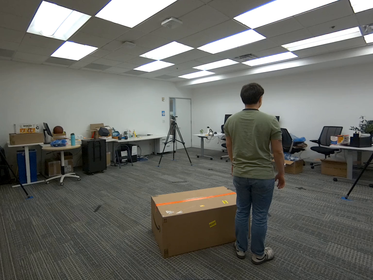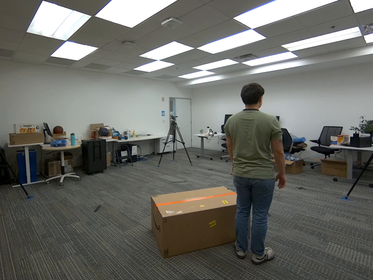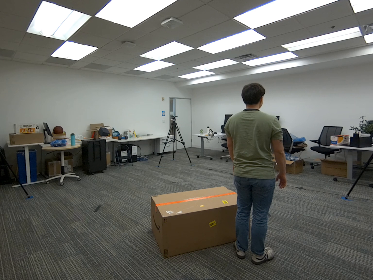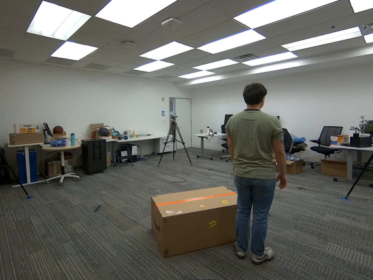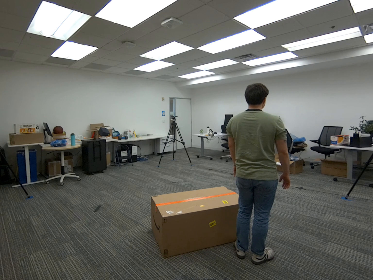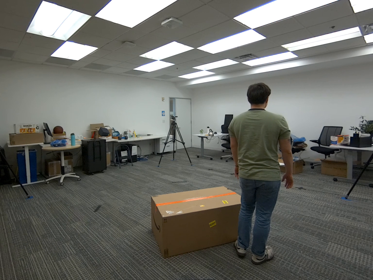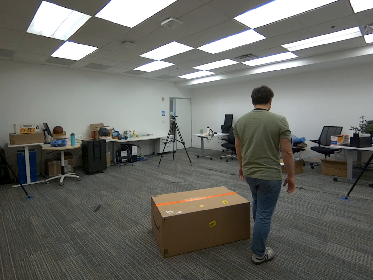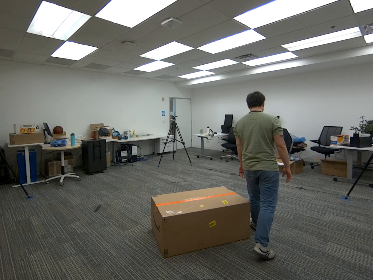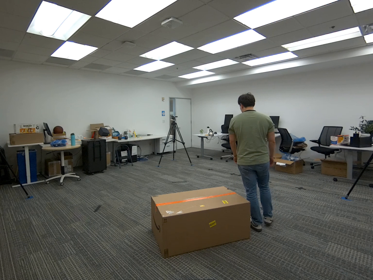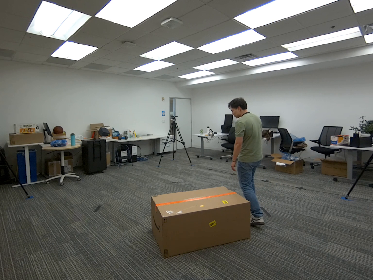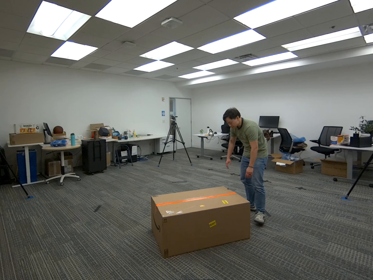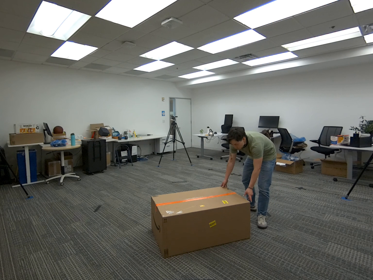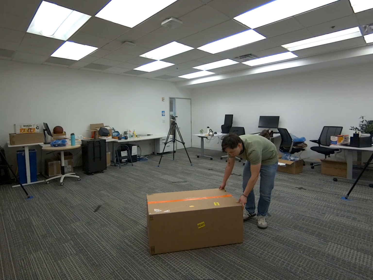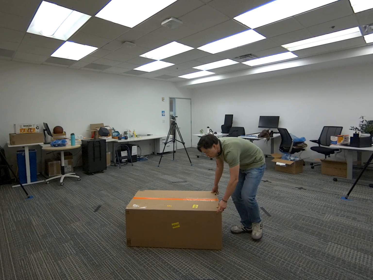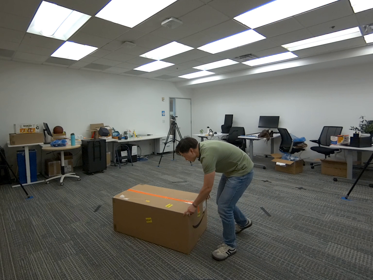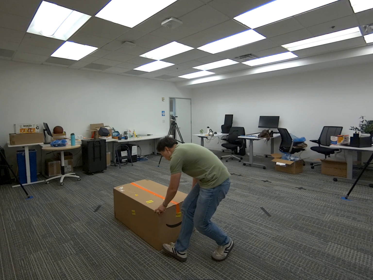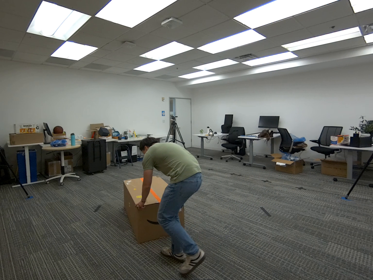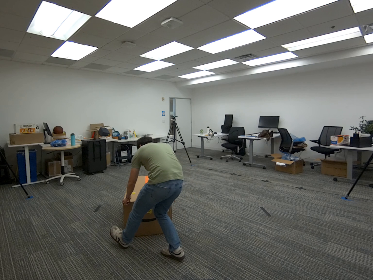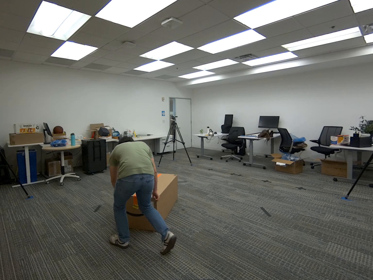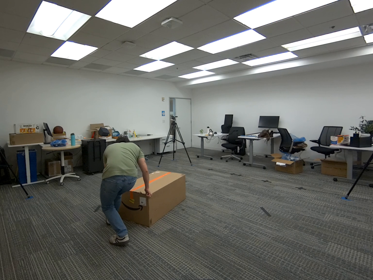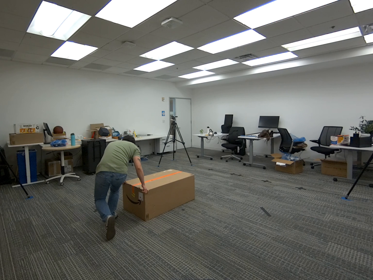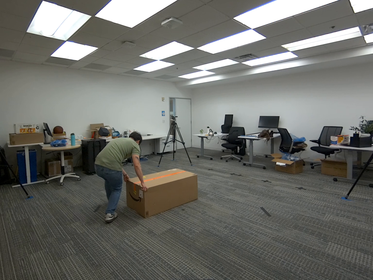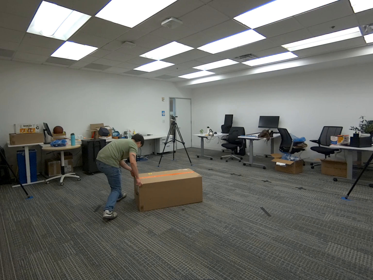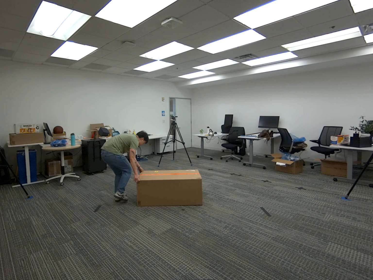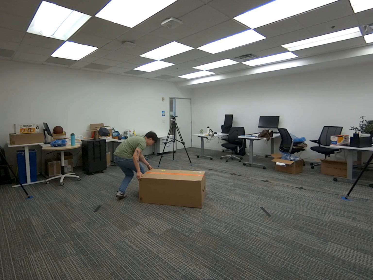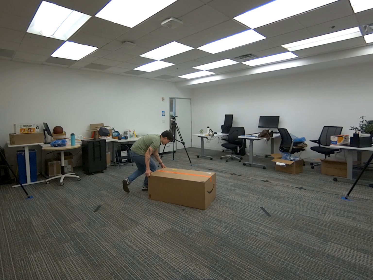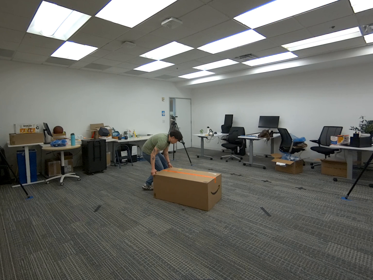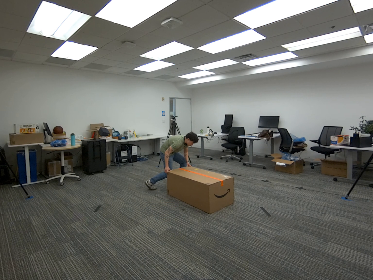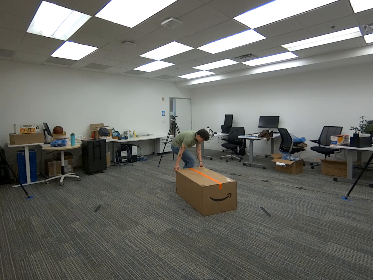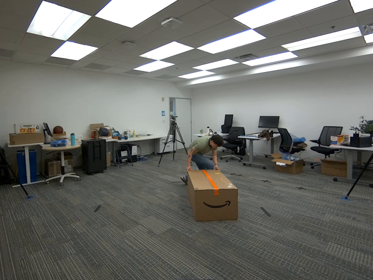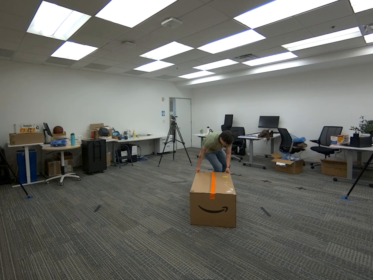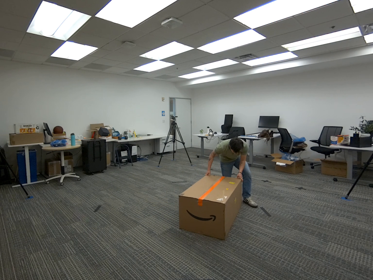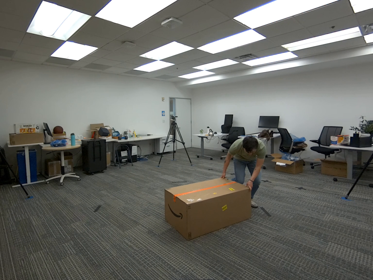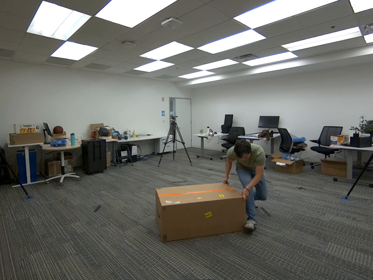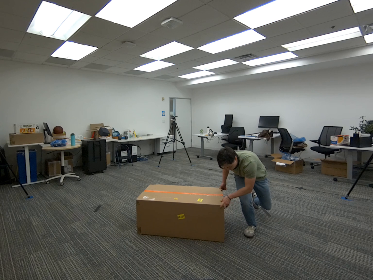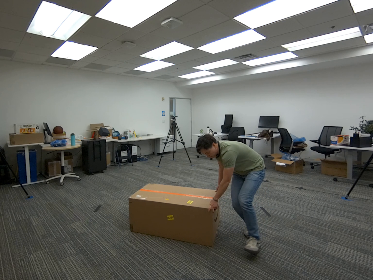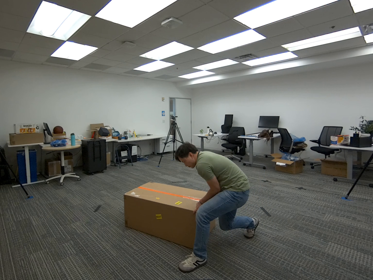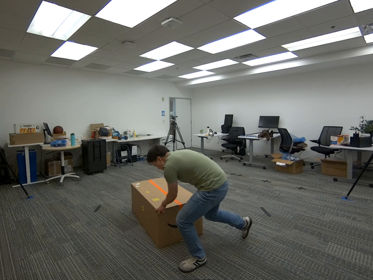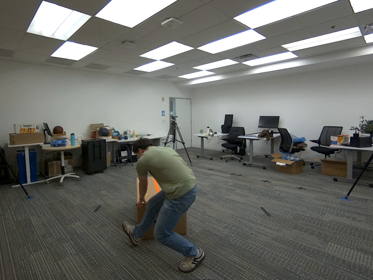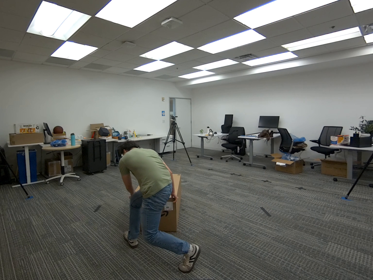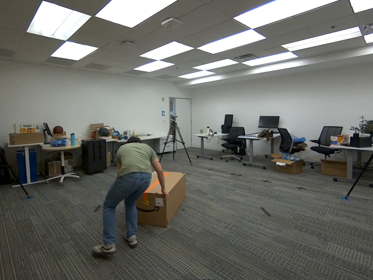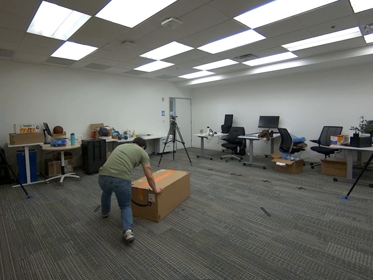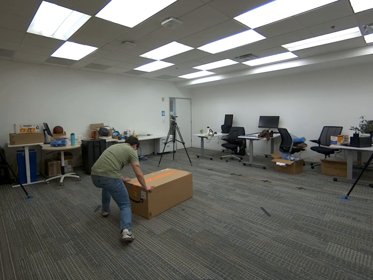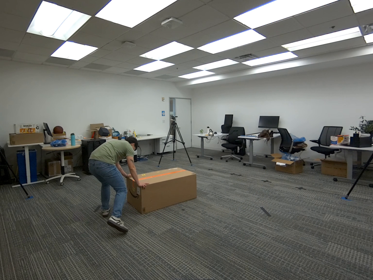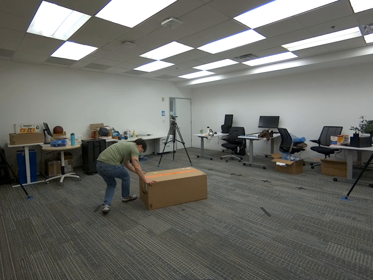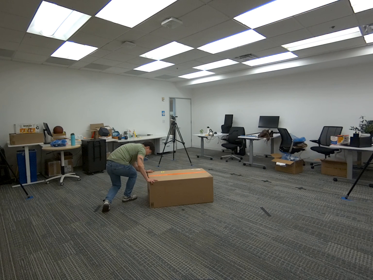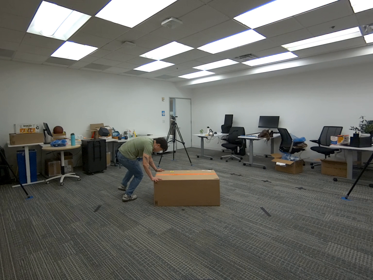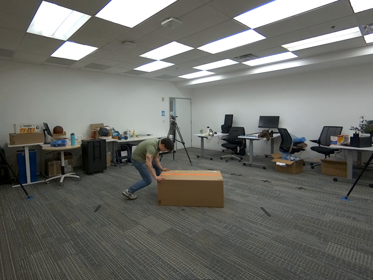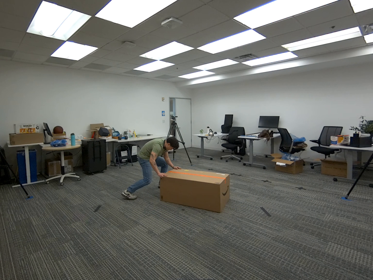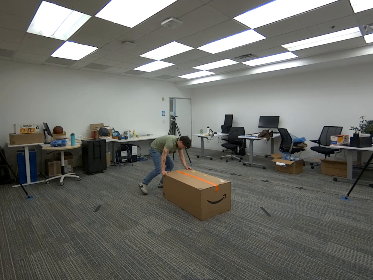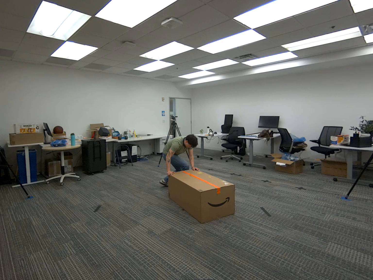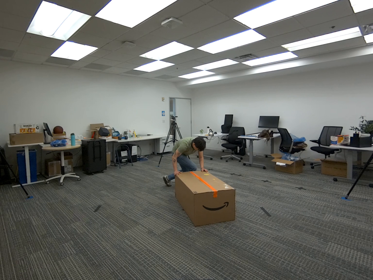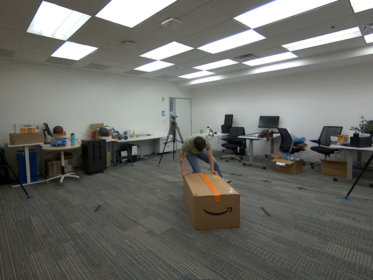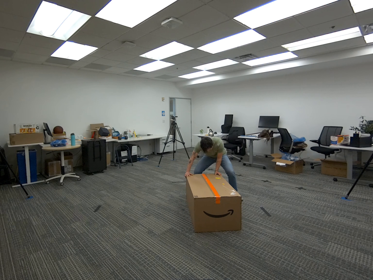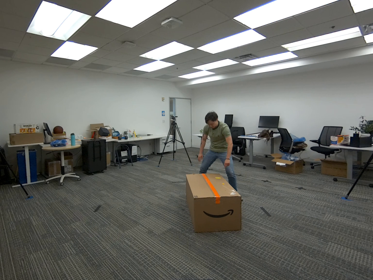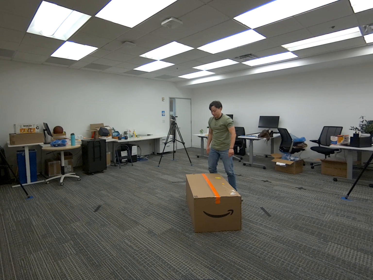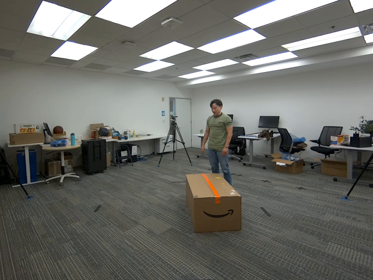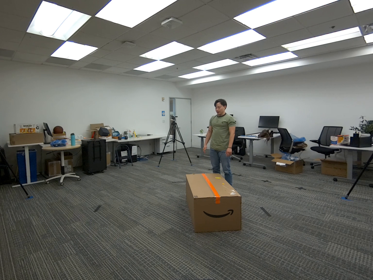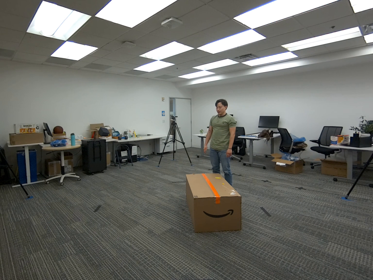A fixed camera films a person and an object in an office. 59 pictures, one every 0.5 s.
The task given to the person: Walk to the giant cardboard box and bend down slightly. Place both hands on the box and push it around within the bounding area. Continue pushing the box until you are finished.
